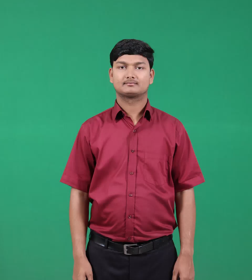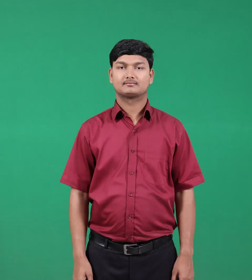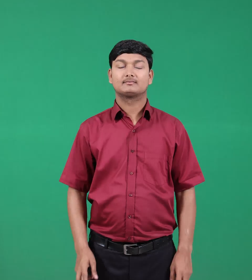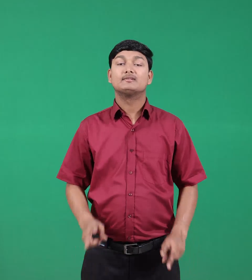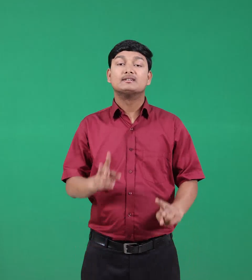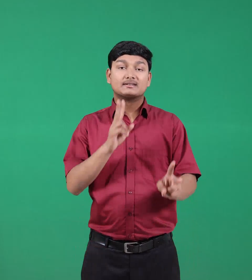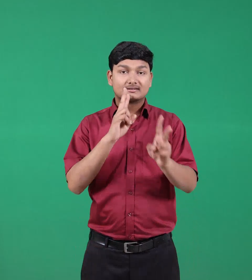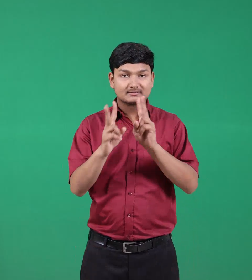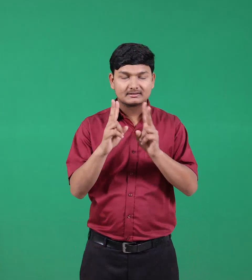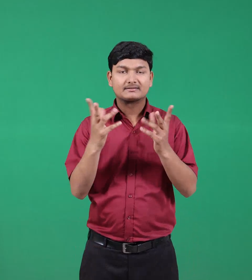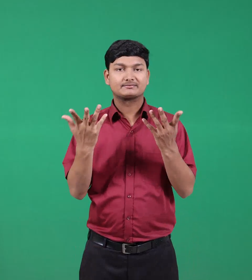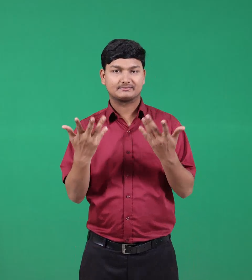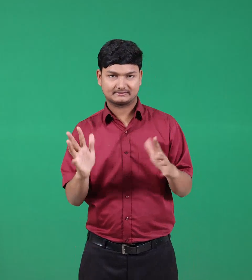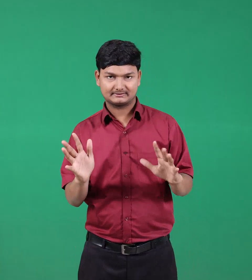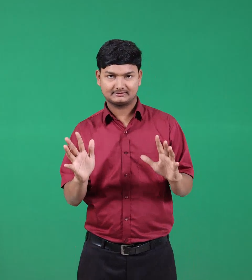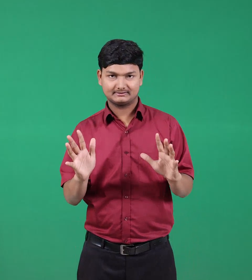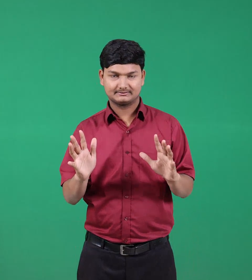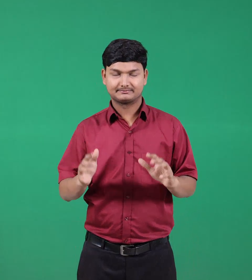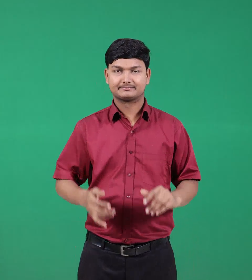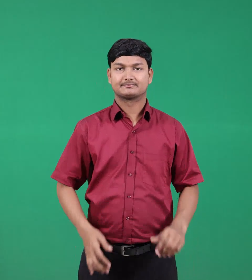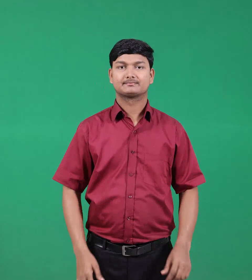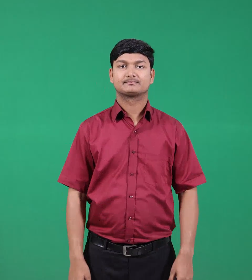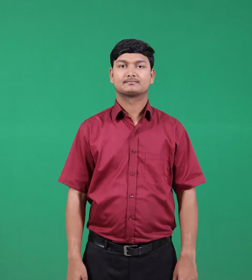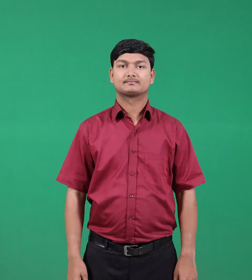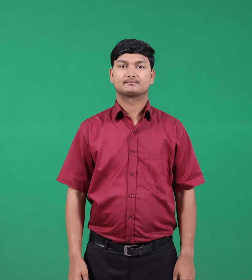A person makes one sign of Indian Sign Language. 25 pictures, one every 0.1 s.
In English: talked
